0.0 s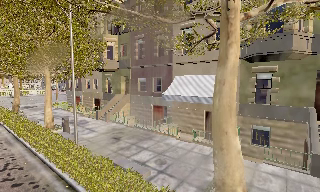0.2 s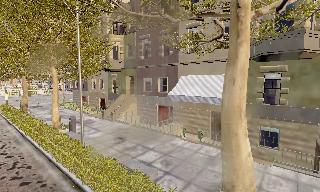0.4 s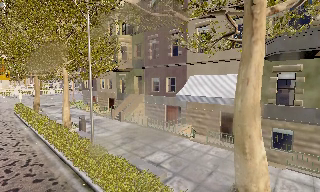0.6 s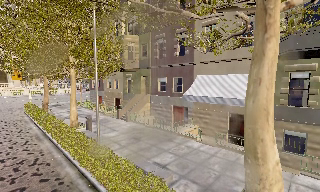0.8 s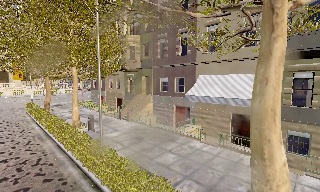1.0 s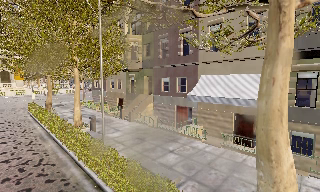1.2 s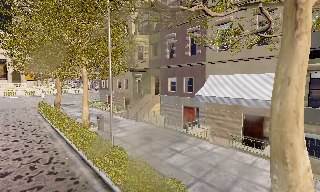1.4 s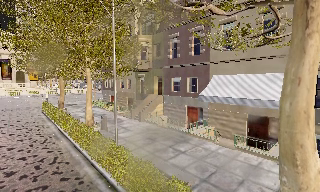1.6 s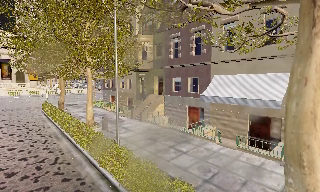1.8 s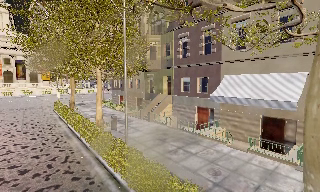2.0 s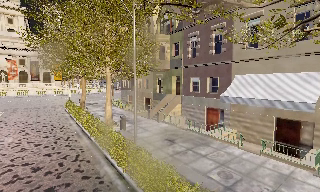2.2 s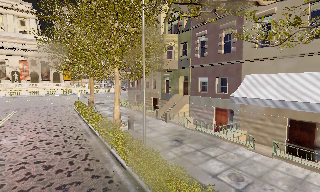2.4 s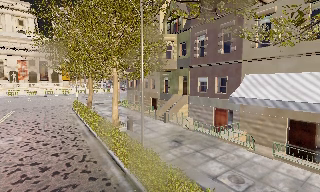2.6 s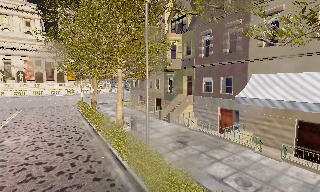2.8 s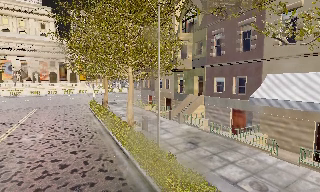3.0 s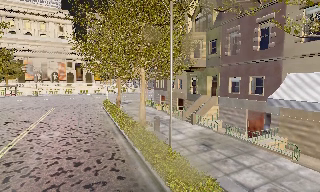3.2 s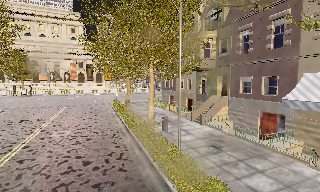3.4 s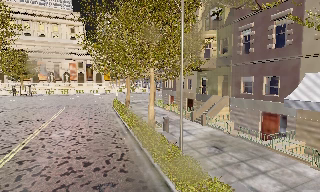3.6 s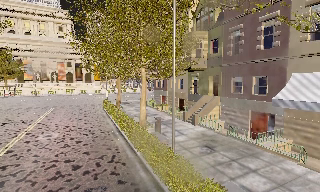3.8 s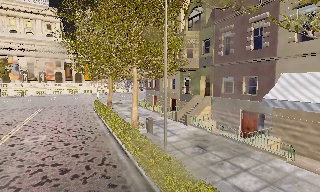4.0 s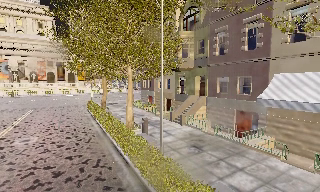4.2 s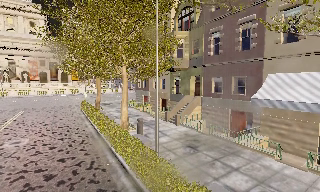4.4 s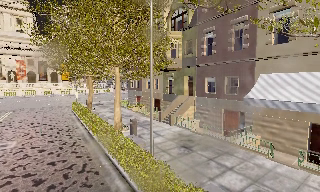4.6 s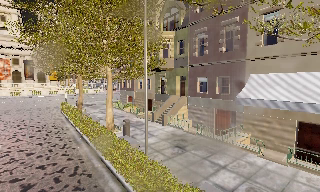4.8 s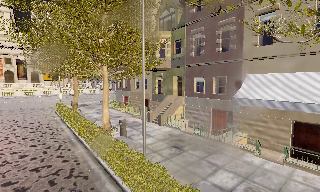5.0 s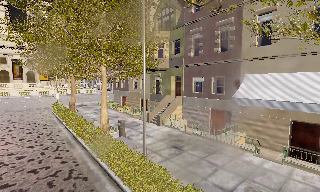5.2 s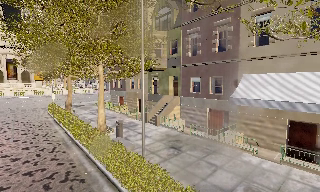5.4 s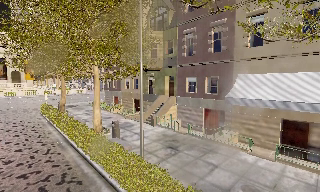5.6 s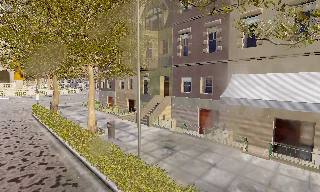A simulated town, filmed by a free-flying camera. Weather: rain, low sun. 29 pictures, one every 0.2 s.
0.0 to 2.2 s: The camera swings to its left by about 20 degrees, and the scene slides to the right. It travels to its left and forward, about 1 m, so close, fixed things drift to the right.
2.2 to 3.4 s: The camera swings to its left by about 10 degrees, and the scene slides to the right. It travels forward, about 0.5 m, so what stands in front looms larger.
3.4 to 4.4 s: The camera swings to its right by about 10 degrees, and the scene slides to the left.
4.4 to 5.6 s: The camera swings to its right by about 10 degrees, and the scene slides to the left. It travels to its left, about 0.5 m.
The film runs forward here.
